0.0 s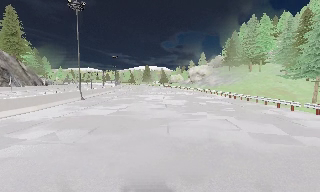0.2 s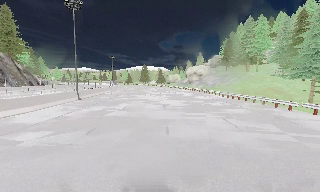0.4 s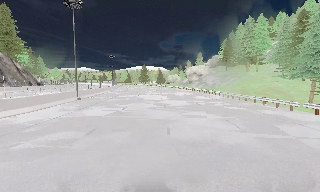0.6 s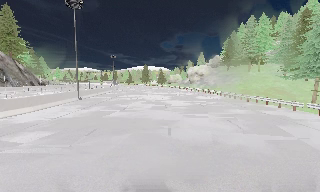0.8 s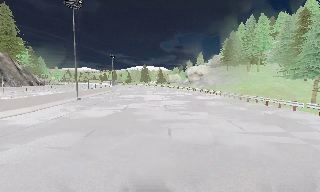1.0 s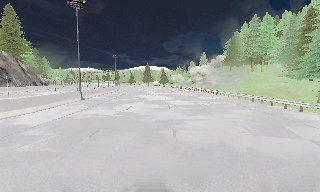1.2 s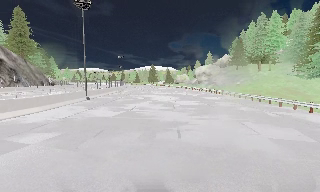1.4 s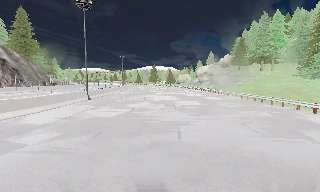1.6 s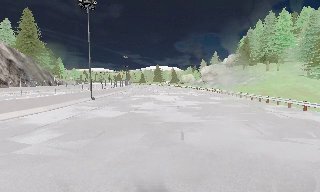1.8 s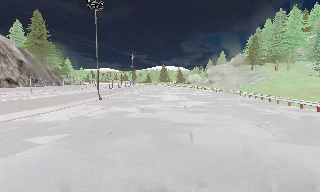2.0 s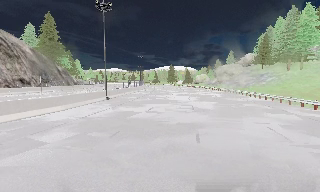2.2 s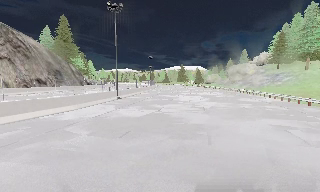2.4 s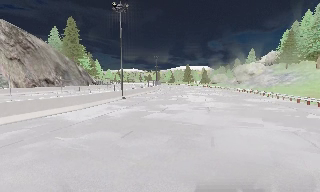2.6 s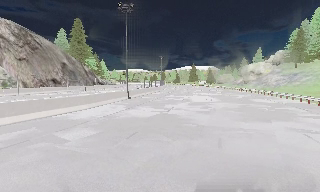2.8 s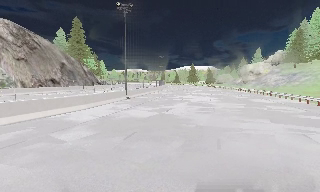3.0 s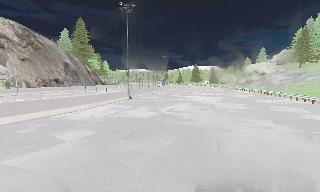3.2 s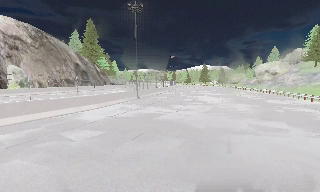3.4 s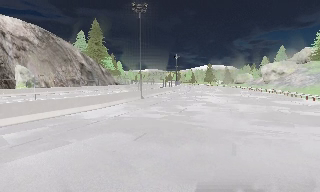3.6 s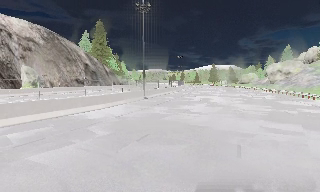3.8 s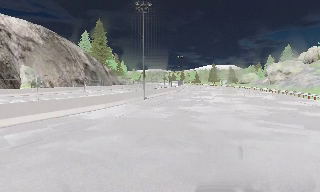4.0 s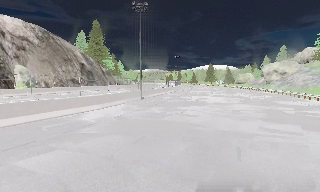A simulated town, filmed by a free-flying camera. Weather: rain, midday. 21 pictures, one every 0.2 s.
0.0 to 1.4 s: The camera travels forward, about 0.5 m, so what stands in front looms larger.
1.4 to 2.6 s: The scene slides to the right, as the camera pans about 15 degrees to its left. It travels forward, about 0.5 m, so what stands in front looms larger.
2.6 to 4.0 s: The camera travels forward, about 0.5 m, so what stands in front looms larger.
The film runs forward here.
